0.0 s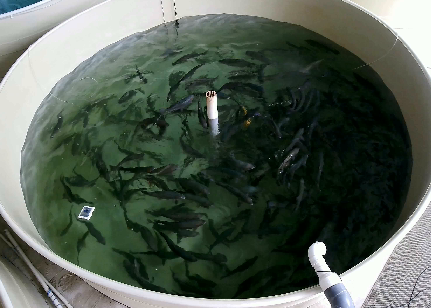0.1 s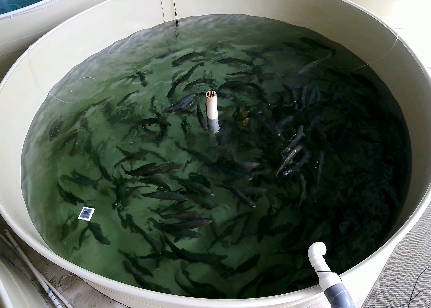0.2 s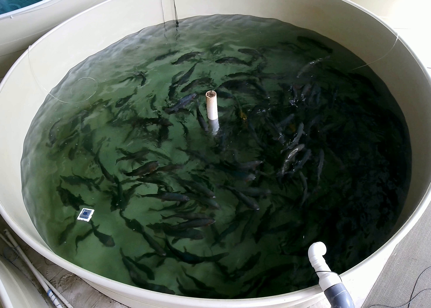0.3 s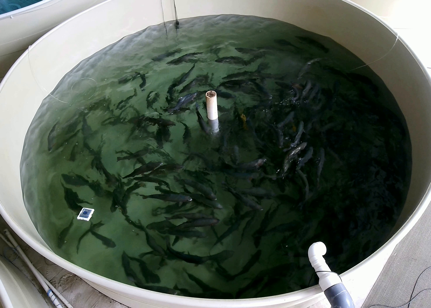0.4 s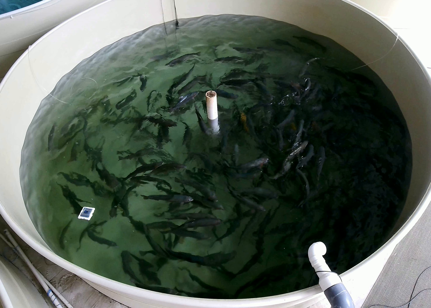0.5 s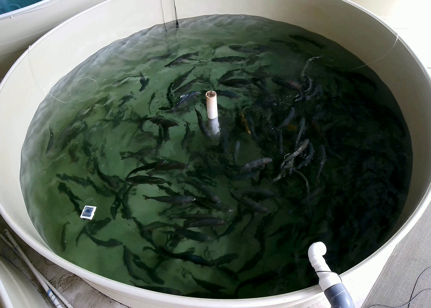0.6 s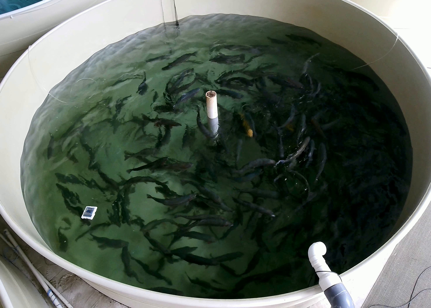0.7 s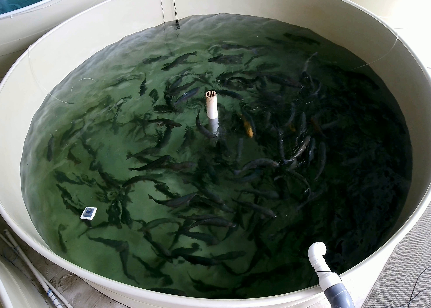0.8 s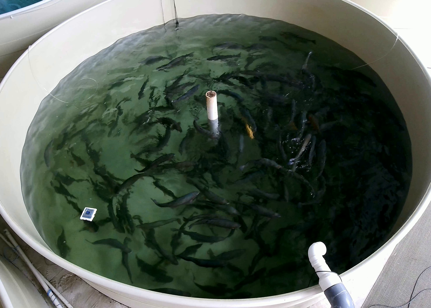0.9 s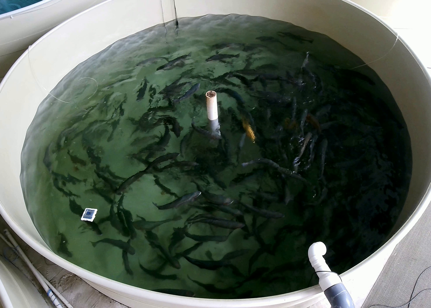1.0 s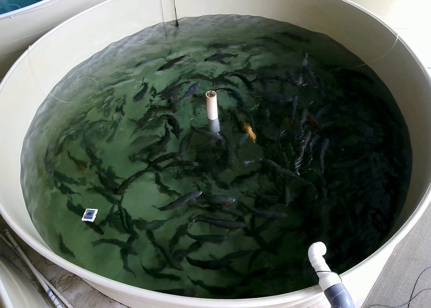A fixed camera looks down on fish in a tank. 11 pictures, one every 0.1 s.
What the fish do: Foraging.
